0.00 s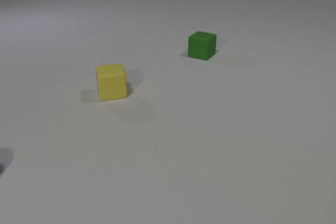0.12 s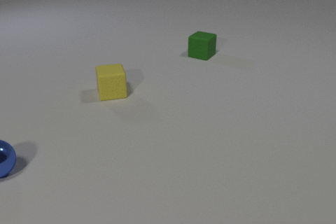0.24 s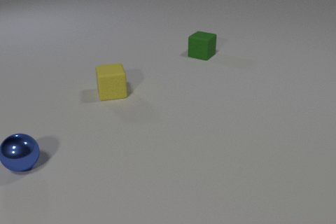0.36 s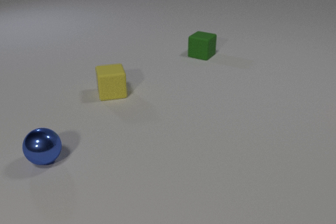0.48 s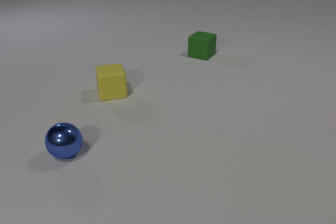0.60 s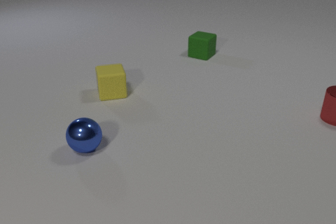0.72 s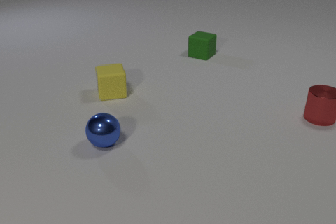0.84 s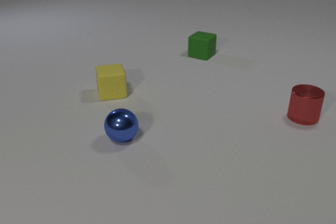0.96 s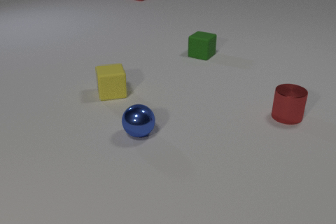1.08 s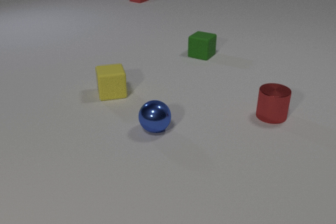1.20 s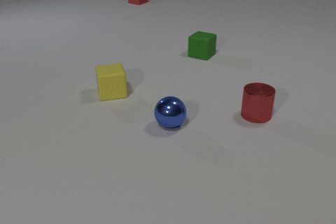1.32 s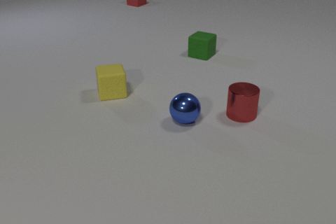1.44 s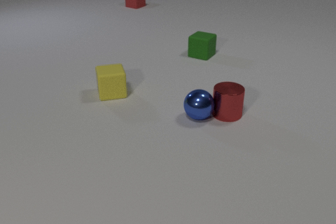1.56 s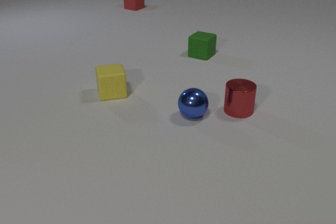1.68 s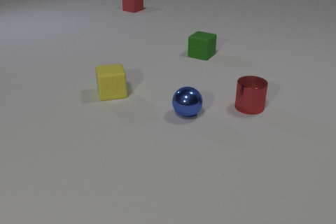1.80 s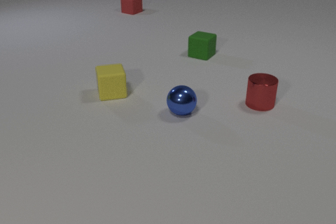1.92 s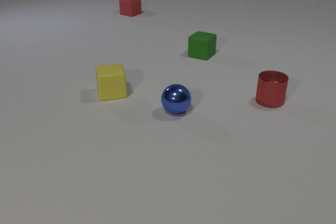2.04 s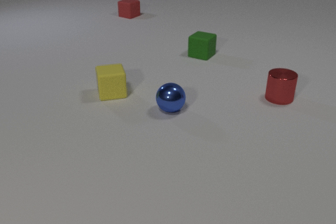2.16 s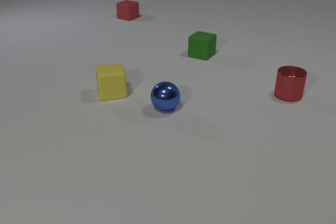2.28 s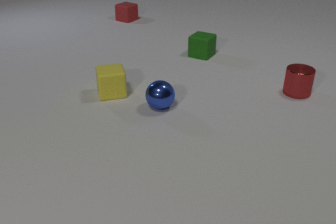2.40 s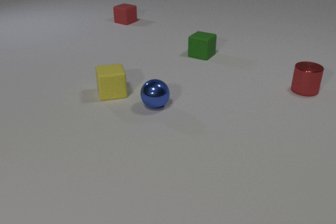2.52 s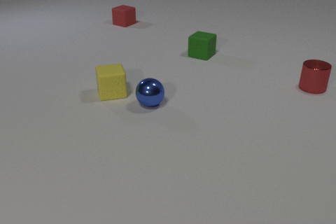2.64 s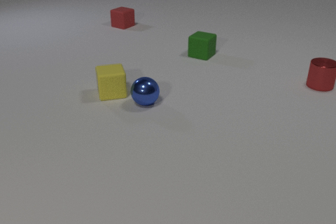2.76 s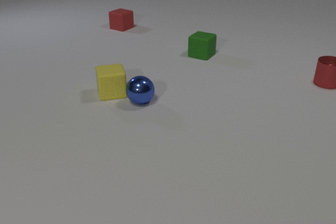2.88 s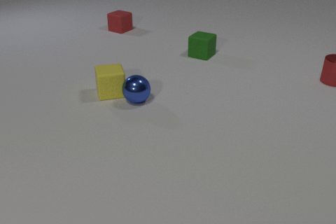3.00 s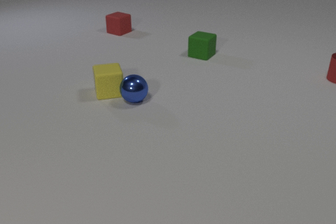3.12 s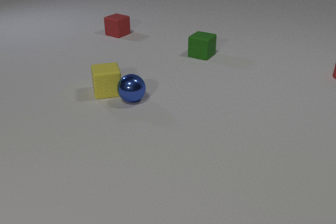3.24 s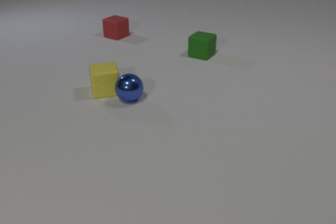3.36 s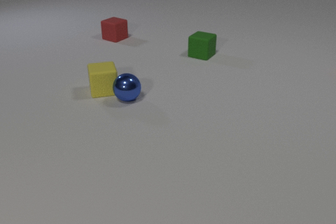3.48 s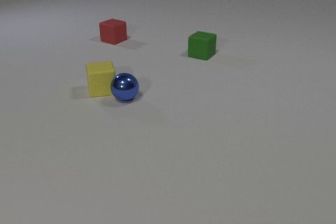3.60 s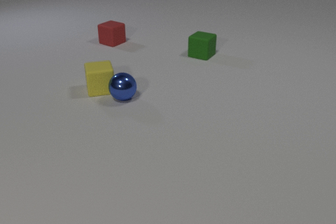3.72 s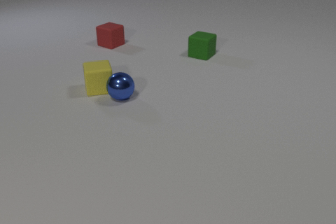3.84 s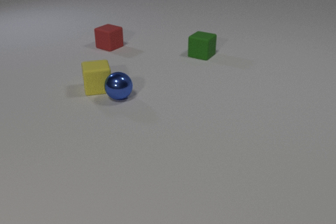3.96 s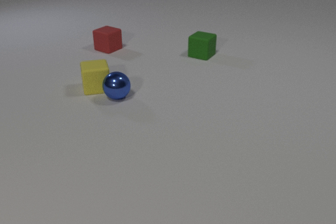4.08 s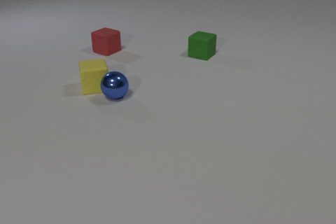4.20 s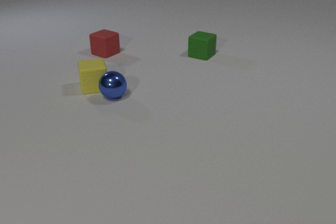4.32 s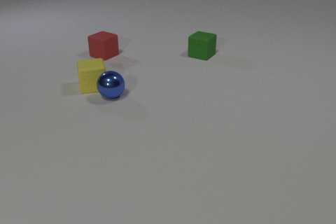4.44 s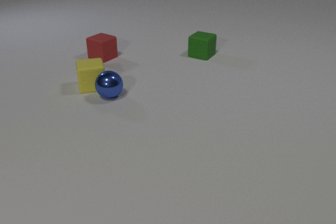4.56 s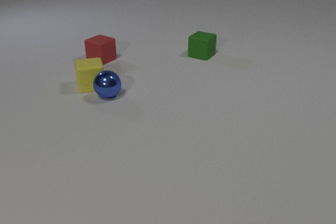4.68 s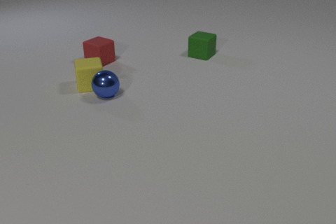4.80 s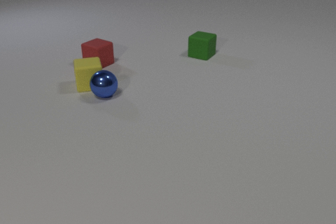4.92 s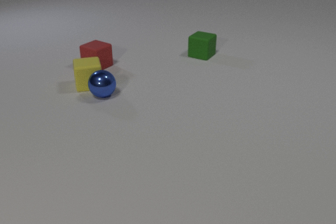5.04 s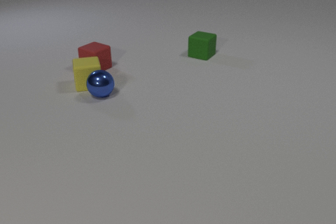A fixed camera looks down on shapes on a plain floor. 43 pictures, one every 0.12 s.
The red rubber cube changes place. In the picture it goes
toward the camera.
0.00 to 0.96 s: The red metal cylinder comes in at the right edge, slides to the left. The blue metal sphere comes in at the left edge, rolls to the right. The red rubber cube comes in at the top edge, slides toward the camera.
0.96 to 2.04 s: The red metal cylinder slides away from the camera. The blue metal sphere rolls away from the camera and to the right. The red rubber cube slides toward the camera. The red metal cylinder and the blue metal sphere collide.
2.04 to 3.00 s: The red metal cylinder slides away from the camera and to the right. The blue metal sphere rolls to the left and away from the camera. The red rubber cube slides toward the camera. The blue metal sphere and the yellow rubber cube collide.
3.00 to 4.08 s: The red metal cylinder slides away from the camera and to the right, leaves at the right edge. The blue metal sphere rolls to the left and away from the camera. The yellow rubber cube slides to the left and away from the camera. The red rubber cube slides toward the camera.
4.08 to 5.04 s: The blue metal sphere rolls to the left and away from the camera. The yellow rubber cube slides away from the camera and to the left. The red rubber cube slides toward the camera.
How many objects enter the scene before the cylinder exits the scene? 3.
What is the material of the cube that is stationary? rubber.
What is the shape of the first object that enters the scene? sphere.
